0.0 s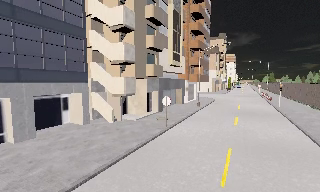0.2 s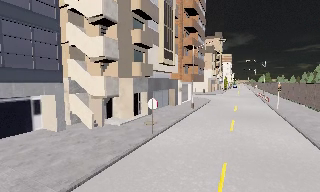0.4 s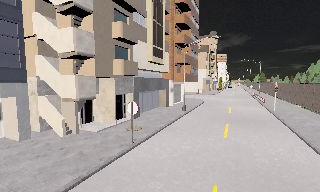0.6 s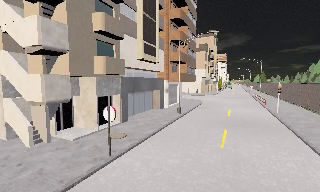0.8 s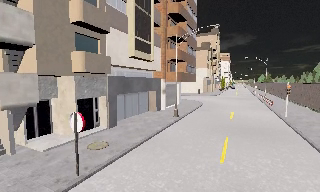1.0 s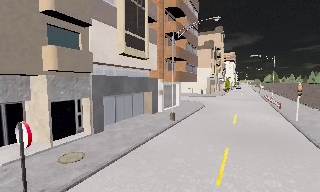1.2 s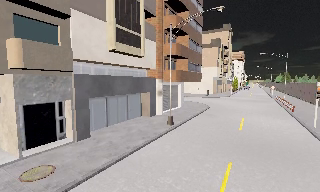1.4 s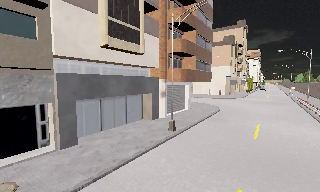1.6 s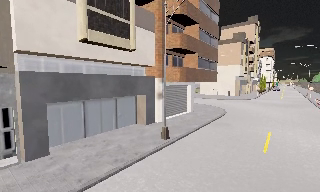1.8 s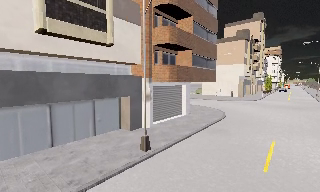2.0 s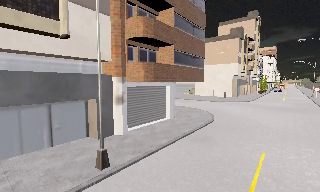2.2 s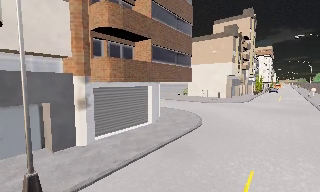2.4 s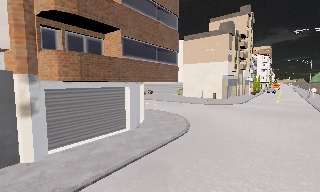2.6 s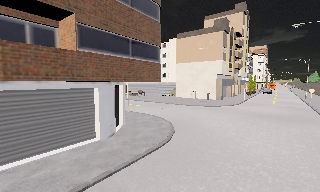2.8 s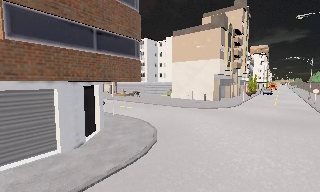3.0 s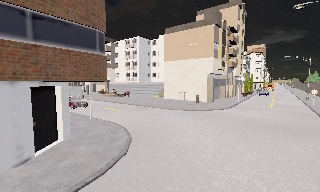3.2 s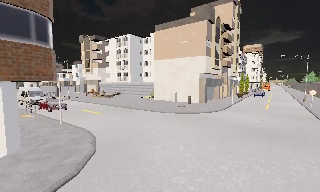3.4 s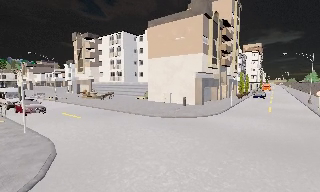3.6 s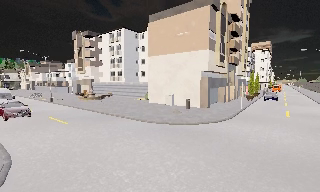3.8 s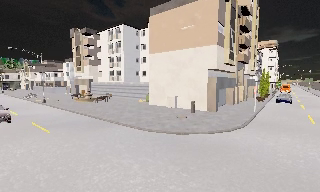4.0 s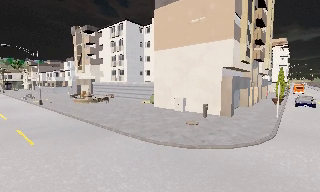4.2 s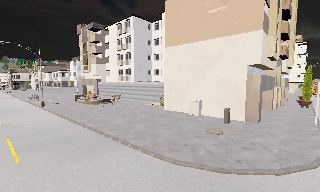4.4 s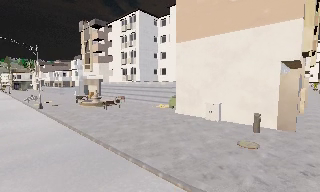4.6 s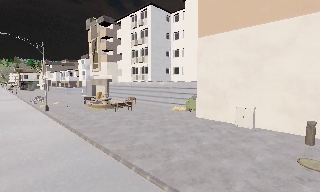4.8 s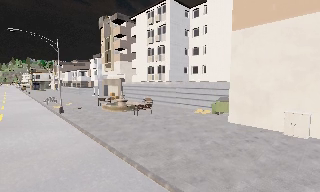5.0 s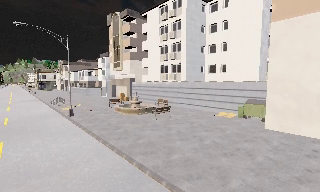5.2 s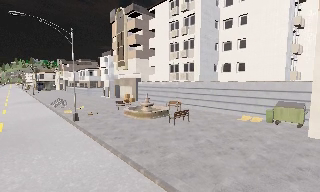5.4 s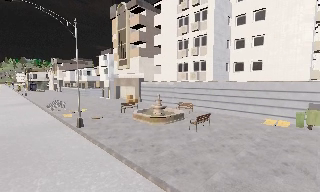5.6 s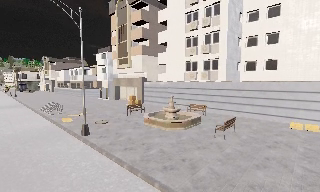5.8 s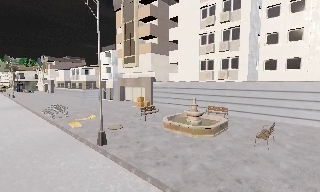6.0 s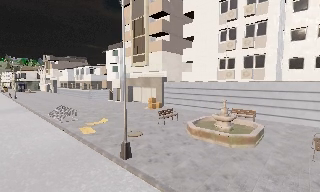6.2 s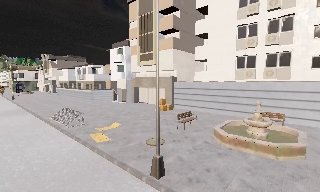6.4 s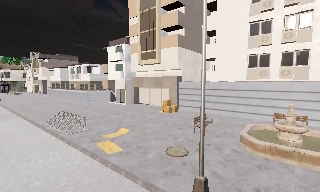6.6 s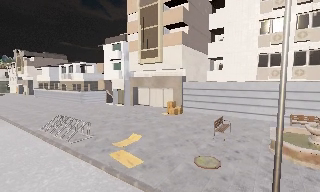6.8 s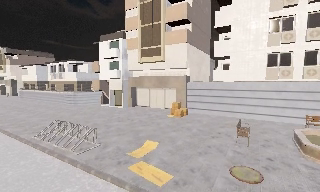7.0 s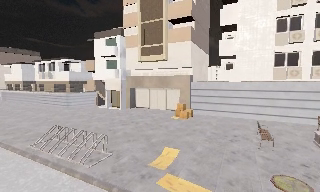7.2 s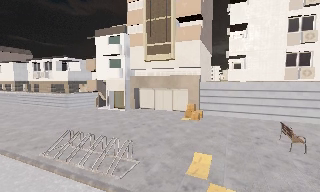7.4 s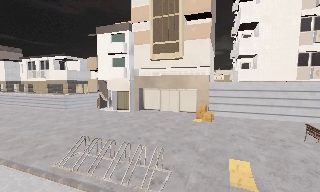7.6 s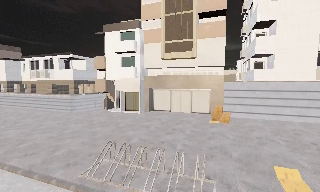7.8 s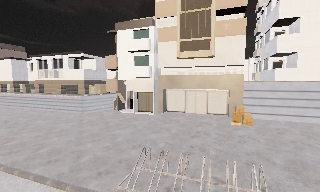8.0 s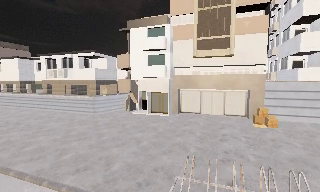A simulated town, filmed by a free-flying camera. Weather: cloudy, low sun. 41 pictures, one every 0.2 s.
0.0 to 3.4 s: The camera travels forward and to its right, about 30 m, so what stands in front looms larger.
3.4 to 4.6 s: The camera travels forward, about 13 m, so what stands in front looms larger.
4.6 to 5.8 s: The camera travels forward and to its left, about 14 m, so what stands in front looms larger.
5.8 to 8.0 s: The camera pans to its right, which is clockwise from overhead, by about 20 degrees. It travels to its left and forward, about 19 m, so close, fixed things drift to the right.
The film runs forward here.
